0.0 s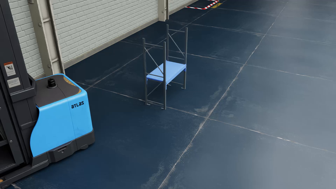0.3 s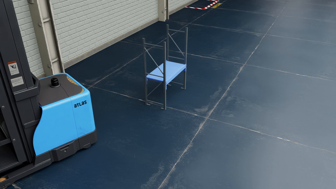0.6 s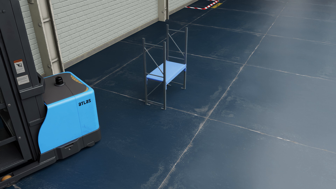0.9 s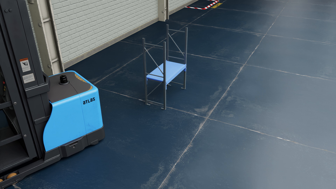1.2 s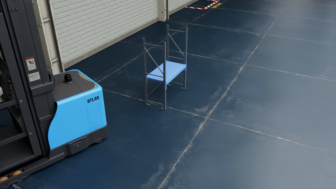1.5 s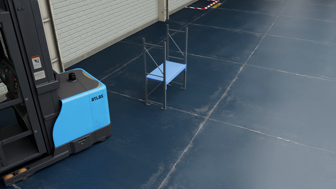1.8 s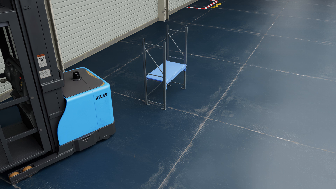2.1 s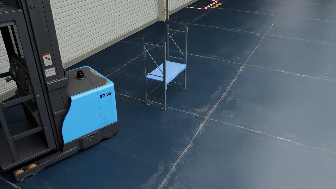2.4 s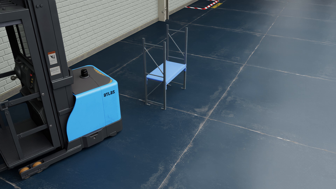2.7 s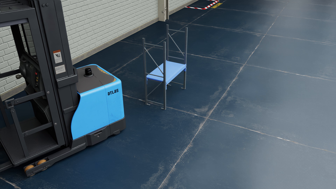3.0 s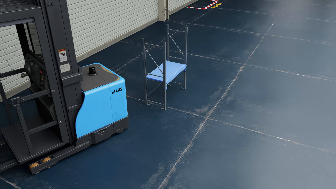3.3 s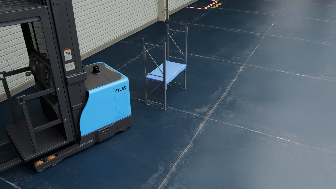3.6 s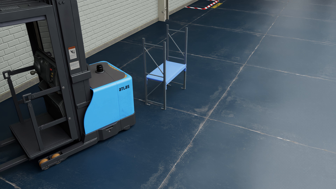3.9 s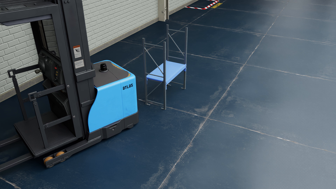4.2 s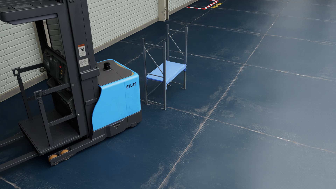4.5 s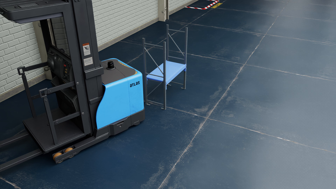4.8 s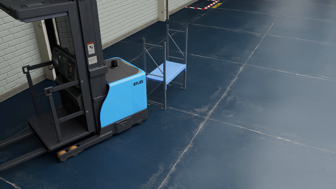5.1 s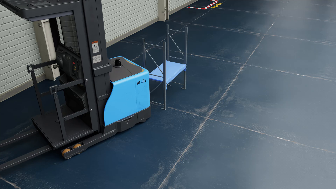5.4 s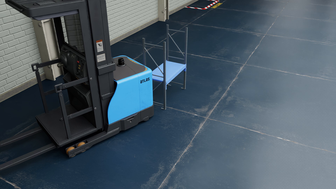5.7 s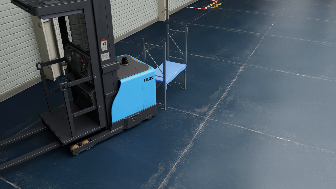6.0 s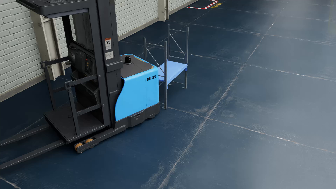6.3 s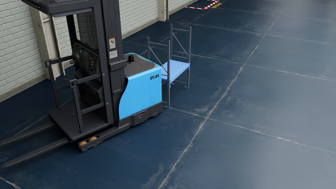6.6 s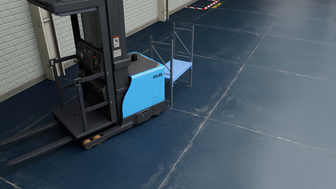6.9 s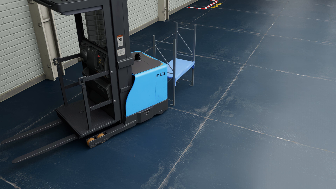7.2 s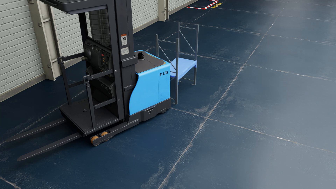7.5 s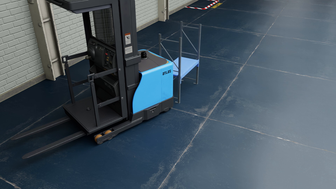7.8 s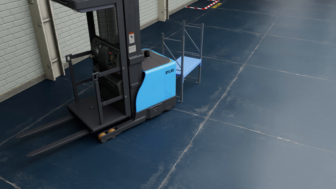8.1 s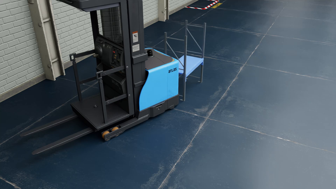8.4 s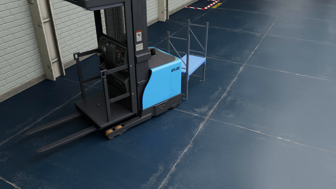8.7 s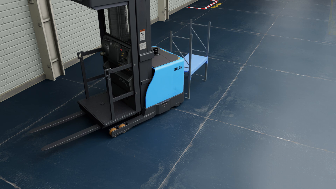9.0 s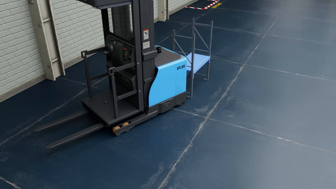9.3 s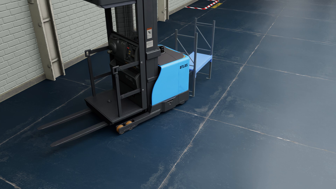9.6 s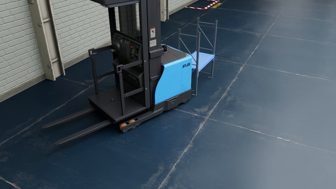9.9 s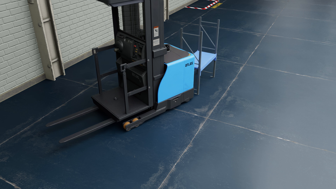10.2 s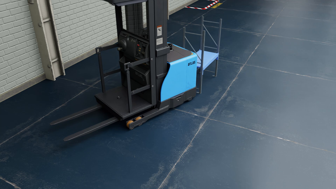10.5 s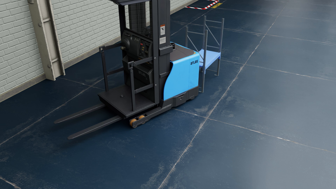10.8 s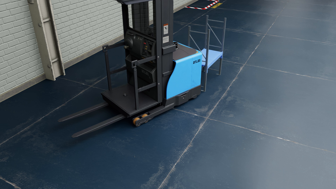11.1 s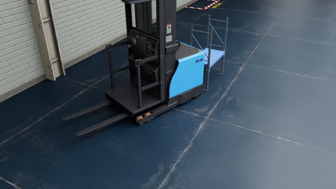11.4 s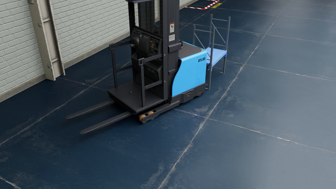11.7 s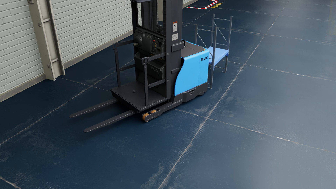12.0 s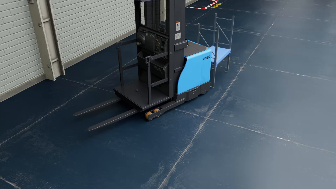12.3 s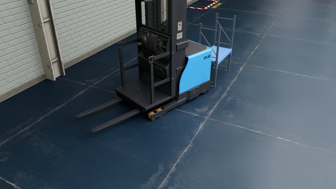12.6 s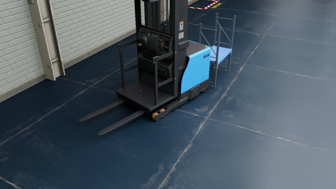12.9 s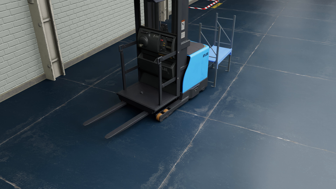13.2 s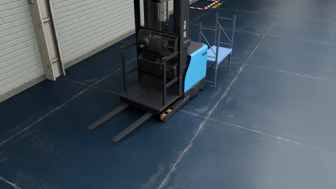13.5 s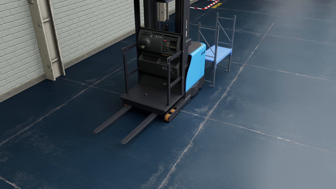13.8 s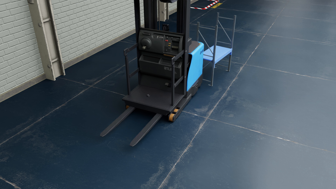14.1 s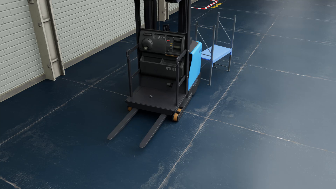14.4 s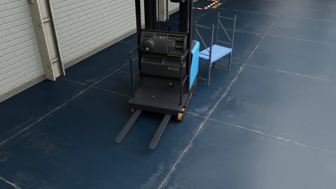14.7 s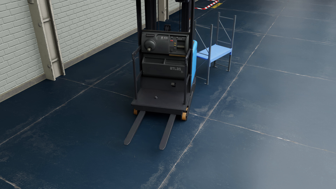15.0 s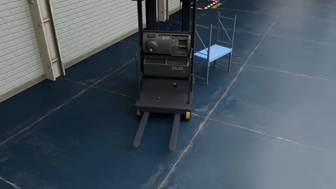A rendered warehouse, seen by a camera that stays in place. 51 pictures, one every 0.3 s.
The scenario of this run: A forklift runs into an object in its way.
